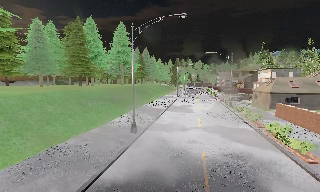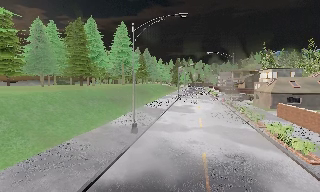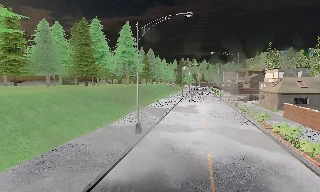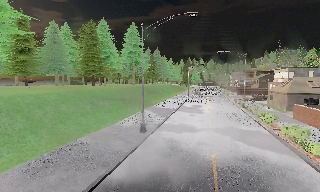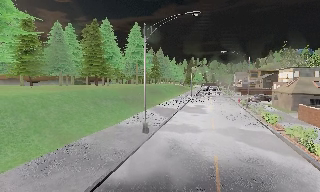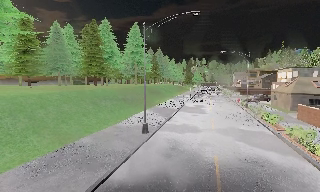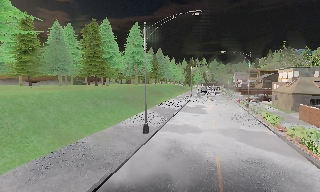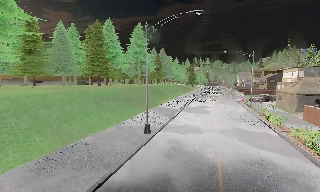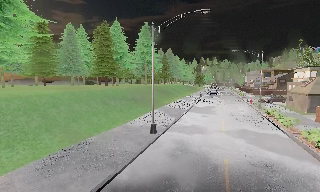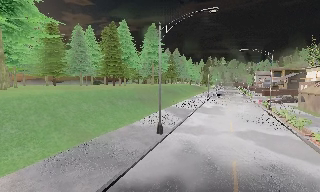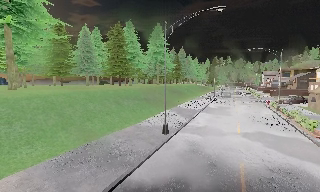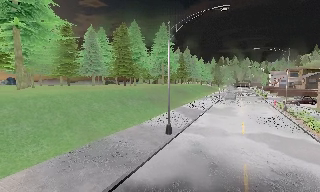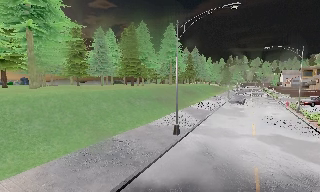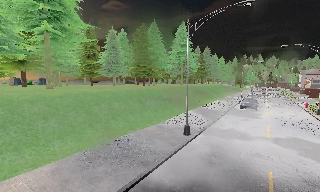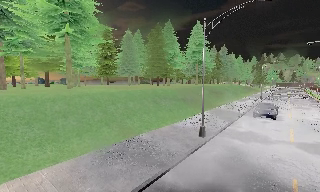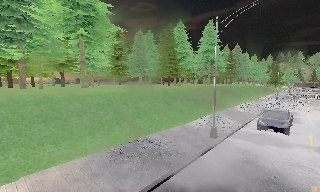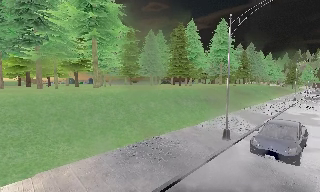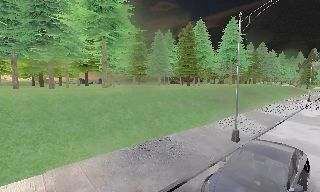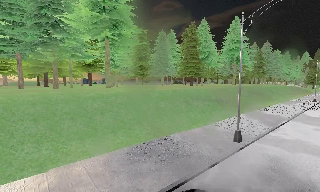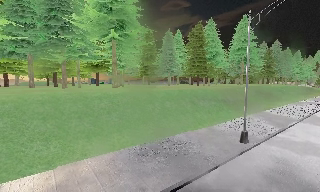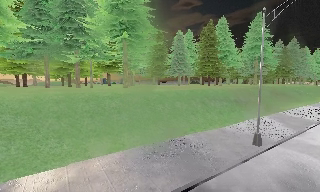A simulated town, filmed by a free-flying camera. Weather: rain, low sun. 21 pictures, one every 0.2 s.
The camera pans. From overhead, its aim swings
counterclockwise.
The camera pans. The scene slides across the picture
to the right.
0.0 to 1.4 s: The camera shifts only a little, or ends up much as it began.
1.4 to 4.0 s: The camera pans to its left, which is counterclockwise from overhead, by about 40 degrees.
The film runs forward here.
